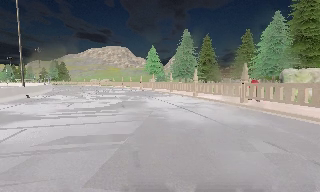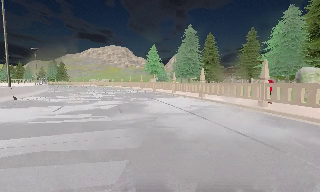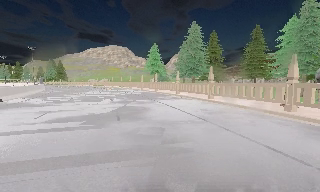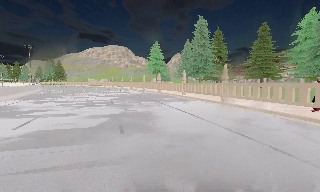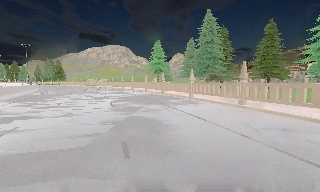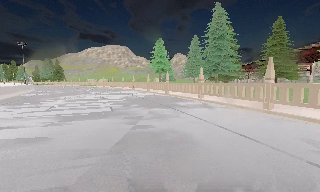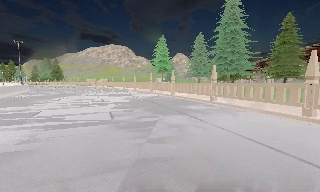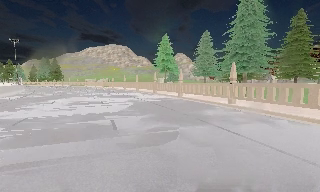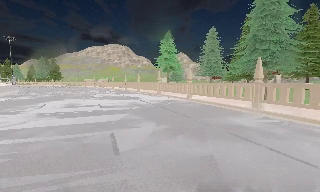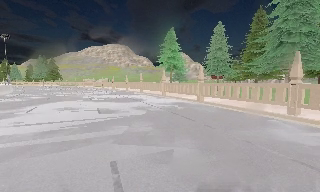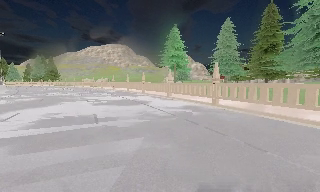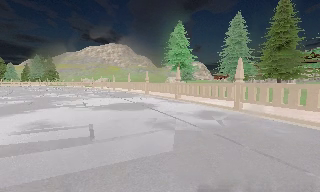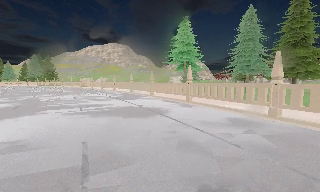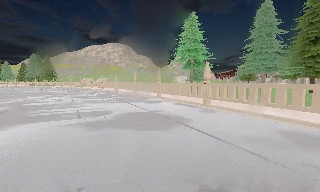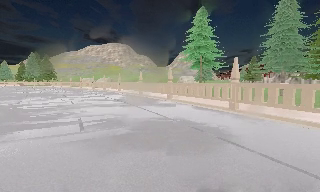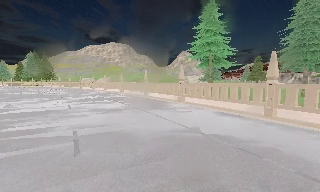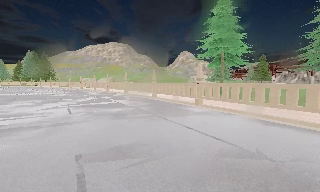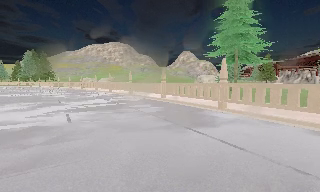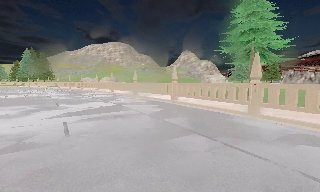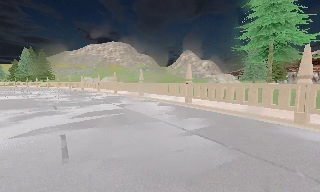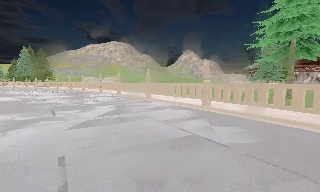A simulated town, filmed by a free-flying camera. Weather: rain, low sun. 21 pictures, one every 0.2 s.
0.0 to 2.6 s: The camera travels forward, about 25 m, so what stands in front looms larger.
2.6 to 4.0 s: The camera travels forward and to its left, about 13 m, so what stands in front looms larger.
The film runs forward here.
